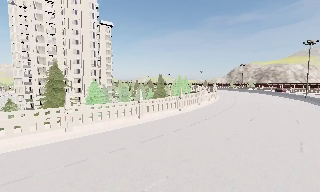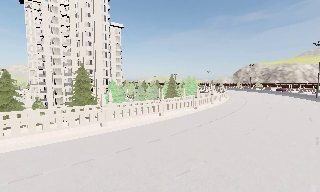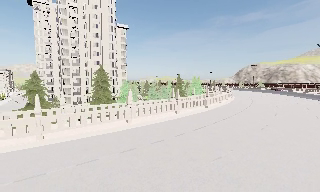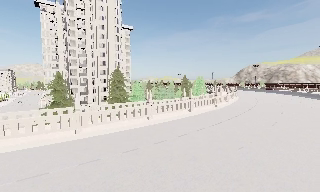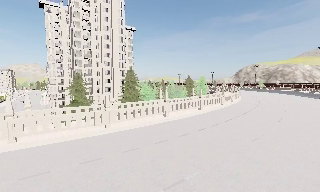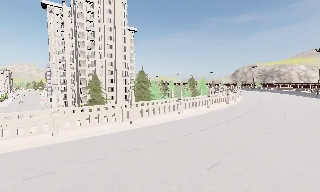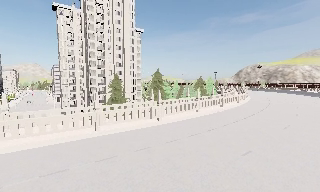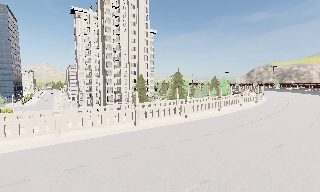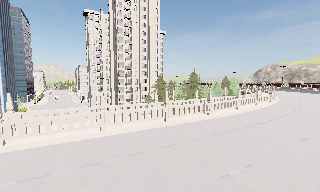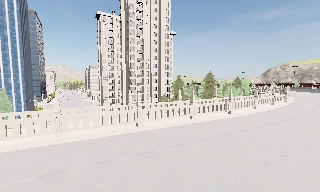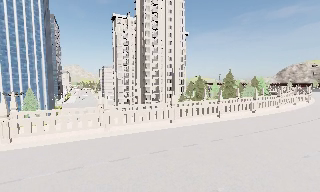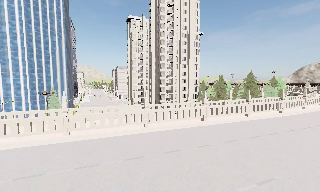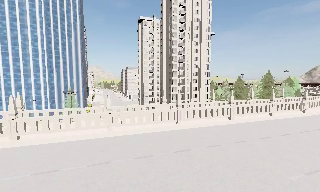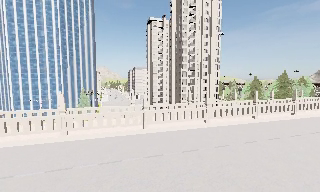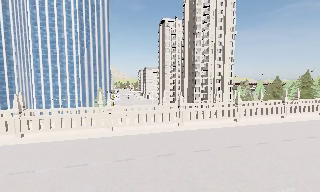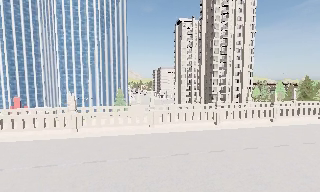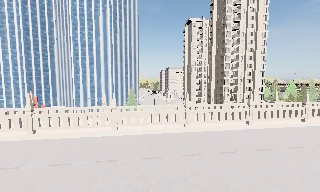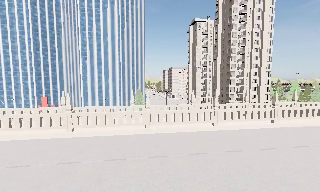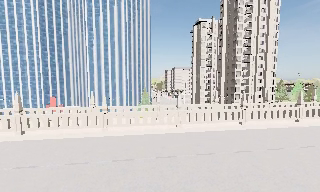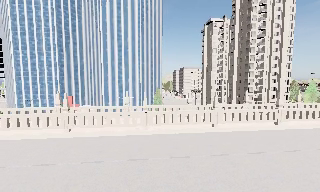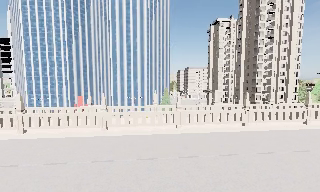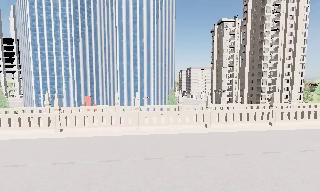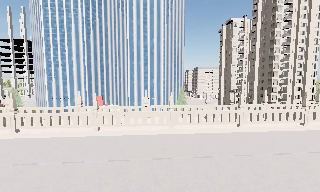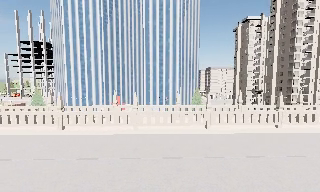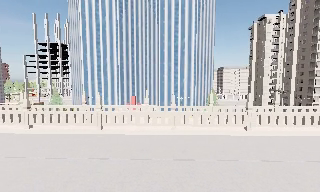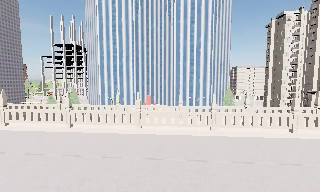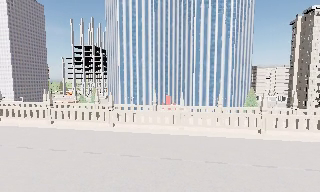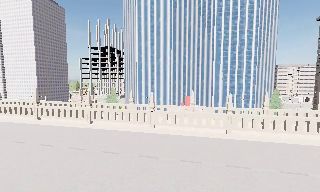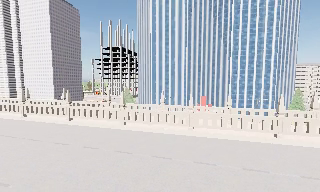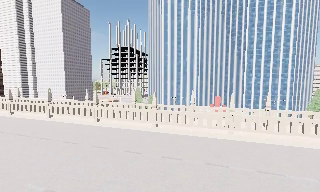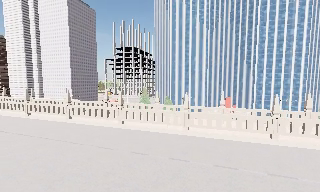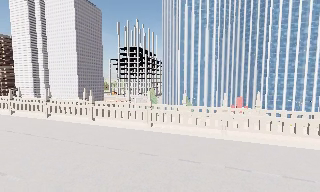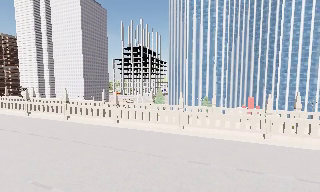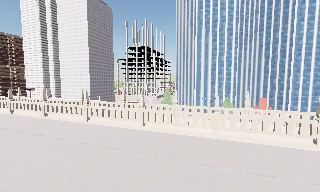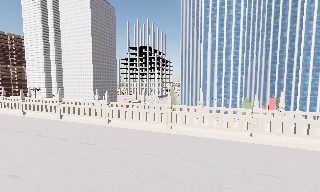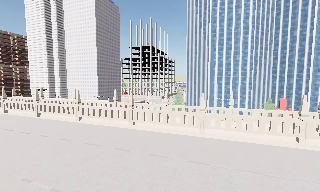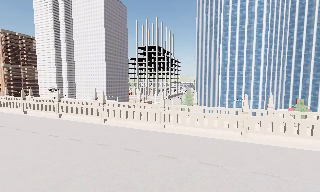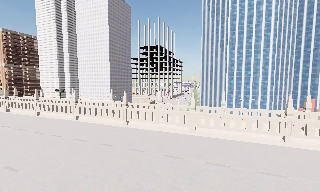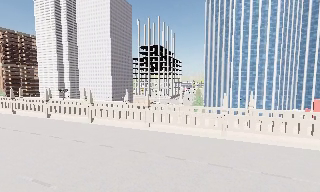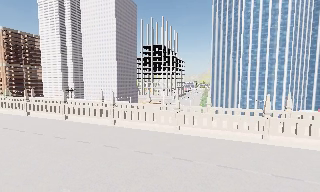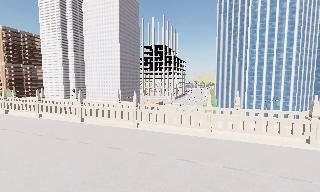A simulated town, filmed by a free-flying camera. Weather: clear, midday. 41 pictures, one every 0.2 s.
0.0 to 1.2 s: The camera travels to its left and backward, about 13 m, so close, fixed things drift to the right.
1.2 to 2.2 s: The camera pans to its left, which is counterclockwise from overhead, by about 15 degrees. It travels to its left and backward, about 11 m, so close, fixed things drift to the right.
2.2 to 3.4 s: The camera pans to its left, which is counterclockwise from overhead, by about 15 degrees. It travels to its left, about 13 m, so close, fixed things drift to the right.
3.4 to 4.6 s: The camera travels to its left, about 14 m, so close, fixed things drift to the right.
4.6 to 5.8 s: The camera pans to its left, which is counterclockwise from overhead, by about 20 degrees. It travels to its left, about 13 m, so close, fixed things drift to the right.
5.8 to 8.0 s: The camera travels to its left, about 25 m, so close, fixed things drift to the right.
The film runs forward here.
